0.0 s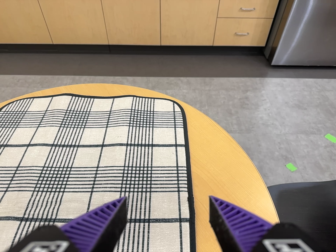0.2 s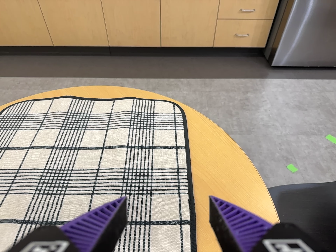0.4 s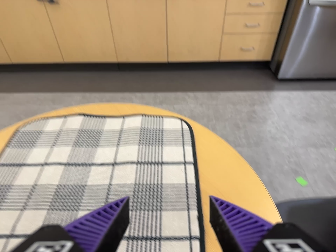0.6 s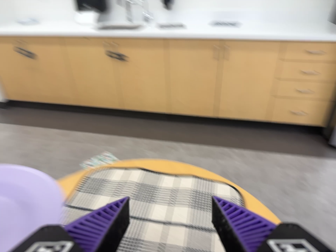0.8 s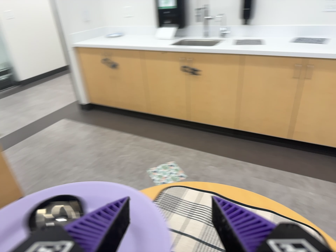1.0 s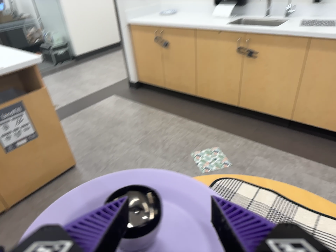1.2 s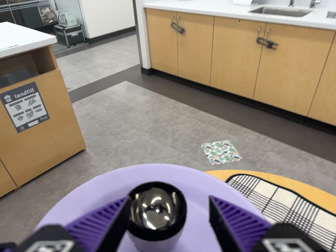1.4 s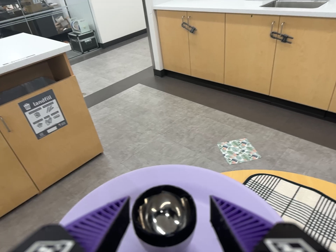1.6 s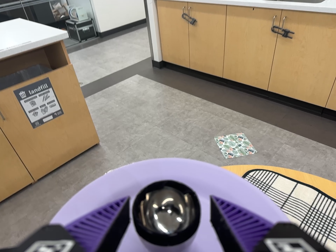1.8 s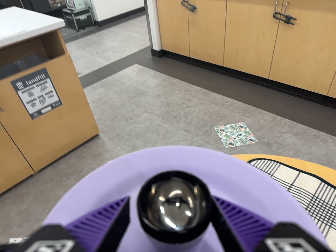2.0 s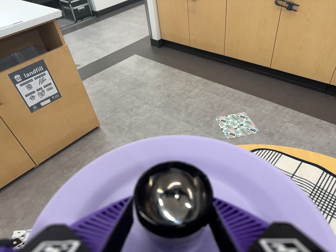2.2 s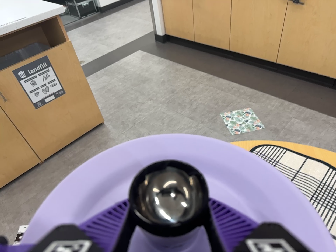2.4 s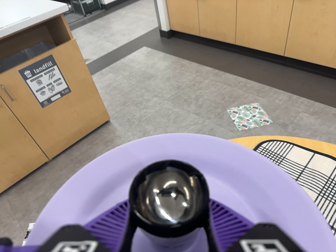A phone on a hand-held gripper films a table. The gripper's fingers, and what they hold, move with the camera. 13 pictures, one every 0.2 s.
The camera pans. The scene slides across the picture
to the right.
0.0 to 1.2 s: The camera swings to its left by about 35 degrees, and the scene slides to the right. It travels to its left and toward the top of its view, about 22 cm, so close, fixed things drift to the right. Its aim tips toward the top of its view by about 10 degrees, and the scene shifts downward. It rolls about its line of sight by about 20 degrees, and the scene rotates clockwise.
1.2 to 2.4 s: The camera travels forward, about 6 cm, so what stands in front looms larger.
The film runs forward here.
